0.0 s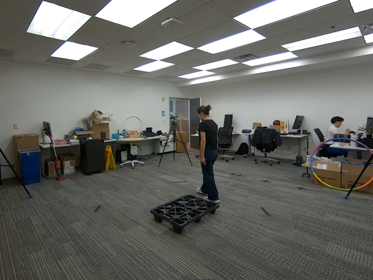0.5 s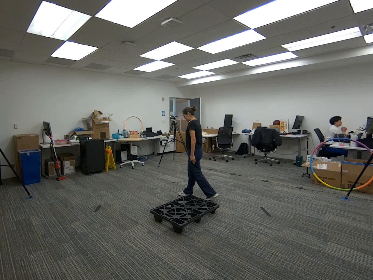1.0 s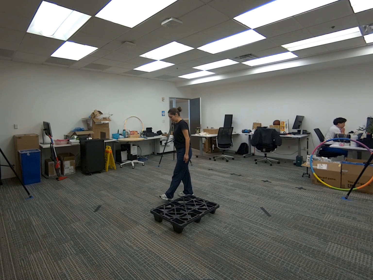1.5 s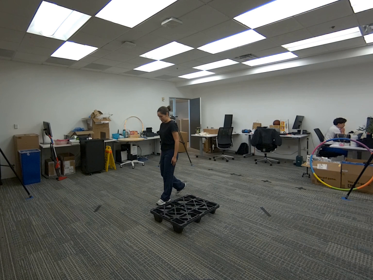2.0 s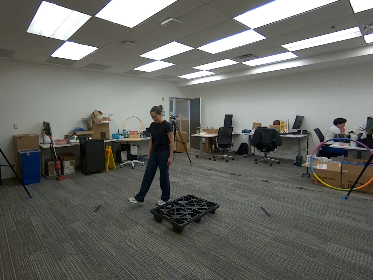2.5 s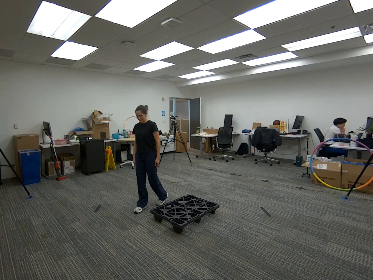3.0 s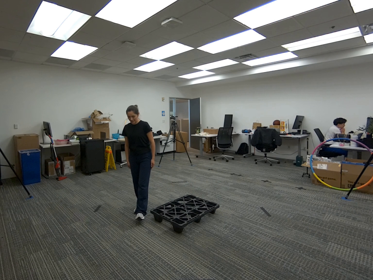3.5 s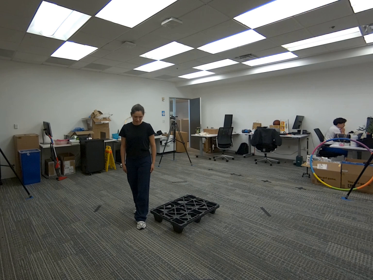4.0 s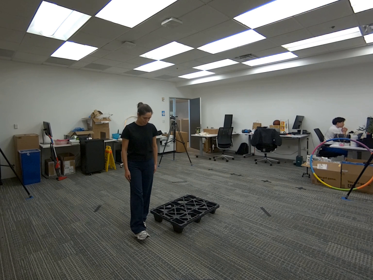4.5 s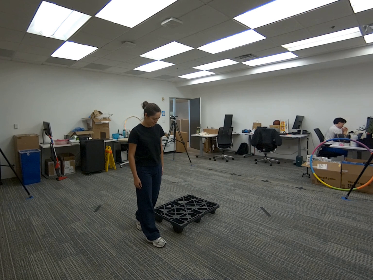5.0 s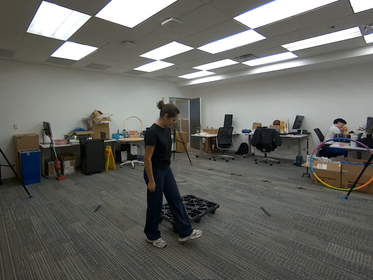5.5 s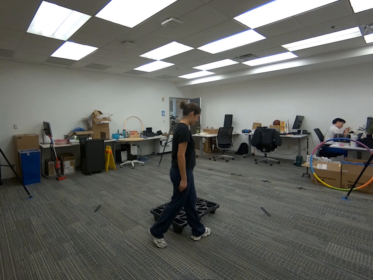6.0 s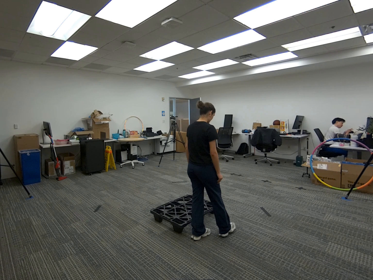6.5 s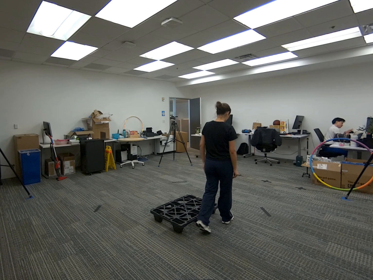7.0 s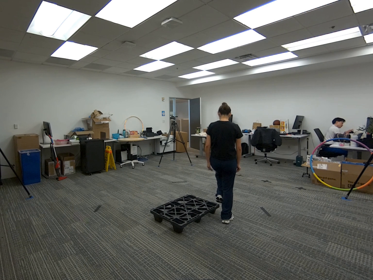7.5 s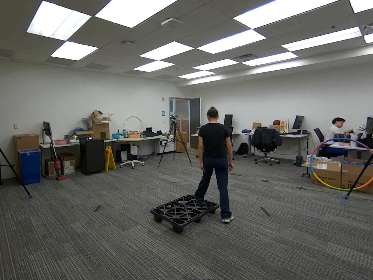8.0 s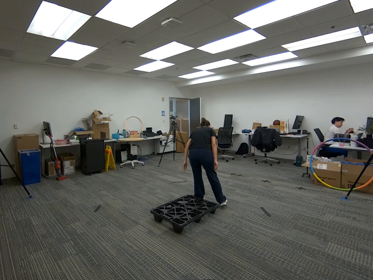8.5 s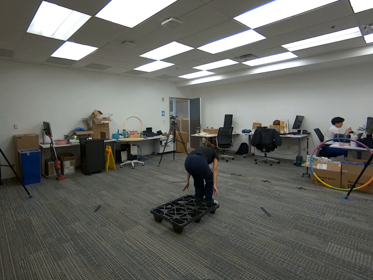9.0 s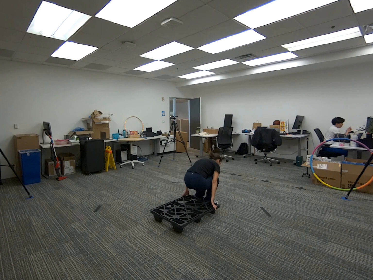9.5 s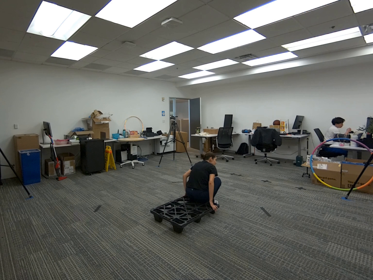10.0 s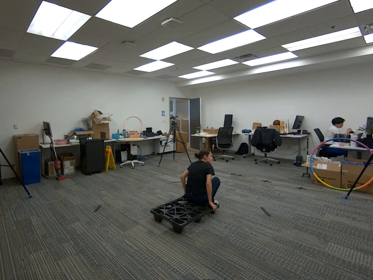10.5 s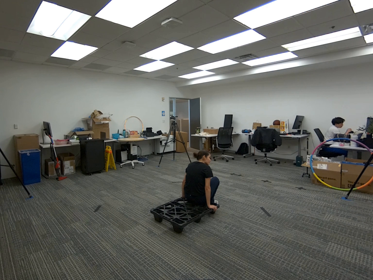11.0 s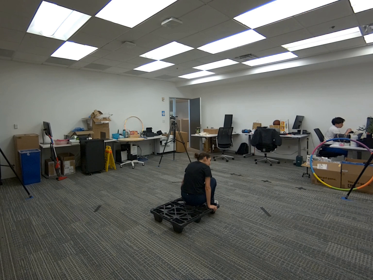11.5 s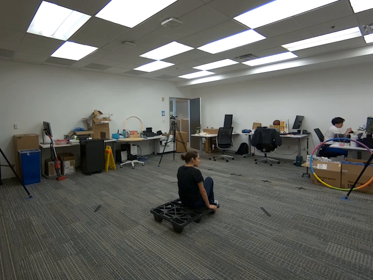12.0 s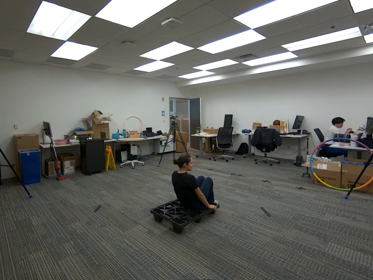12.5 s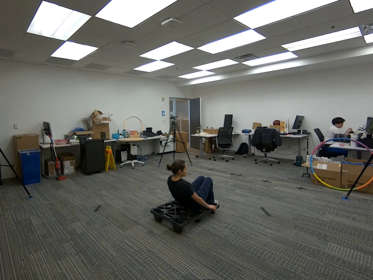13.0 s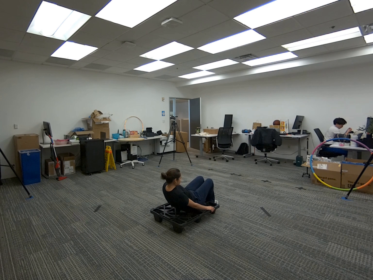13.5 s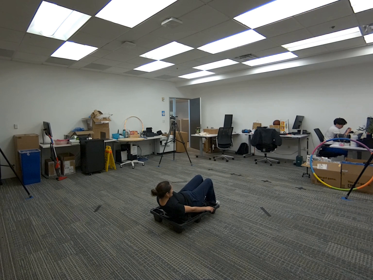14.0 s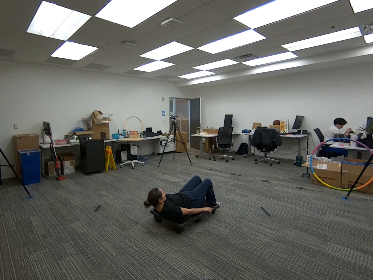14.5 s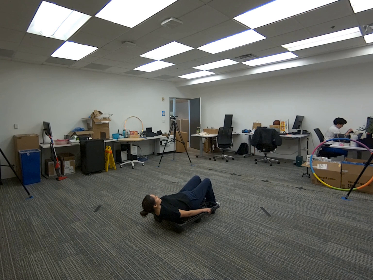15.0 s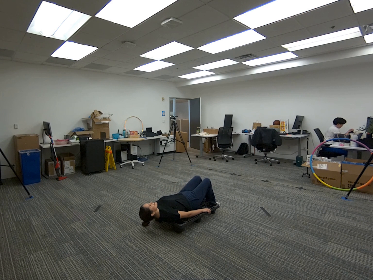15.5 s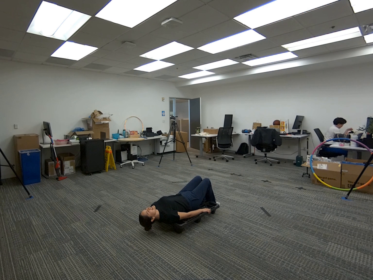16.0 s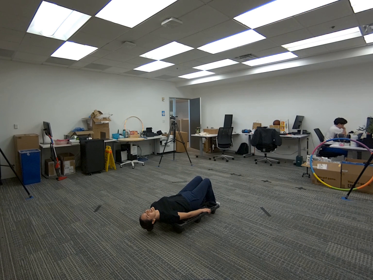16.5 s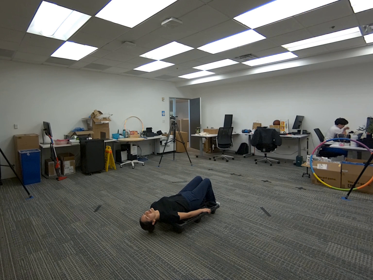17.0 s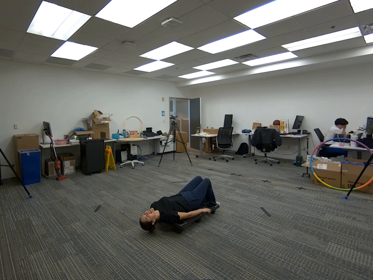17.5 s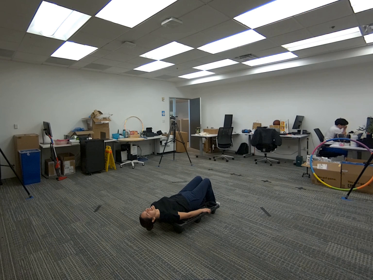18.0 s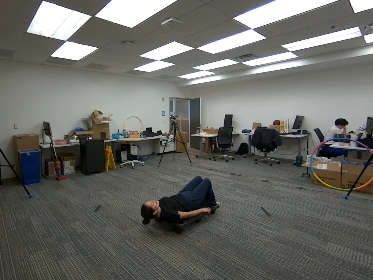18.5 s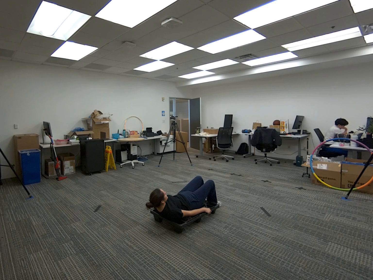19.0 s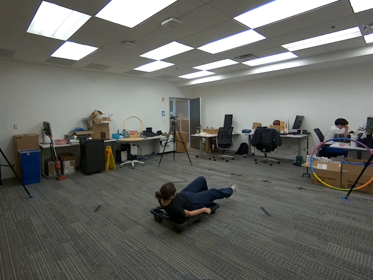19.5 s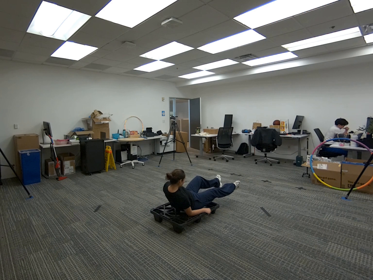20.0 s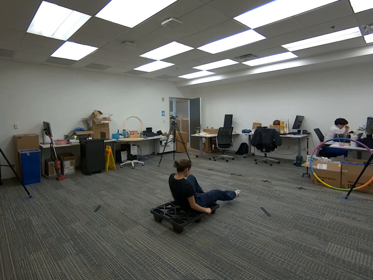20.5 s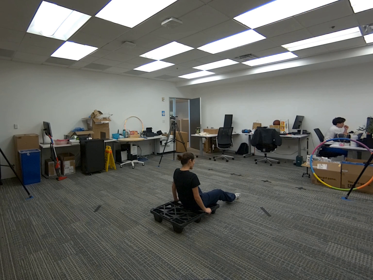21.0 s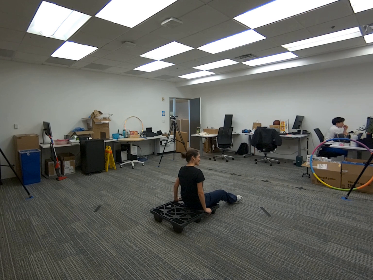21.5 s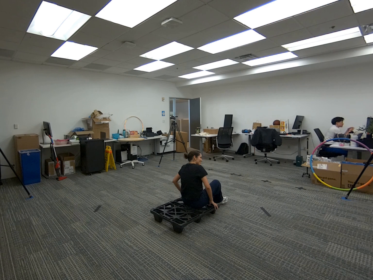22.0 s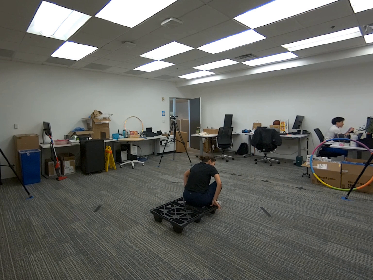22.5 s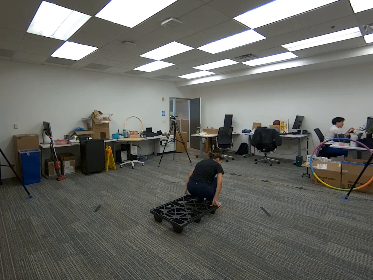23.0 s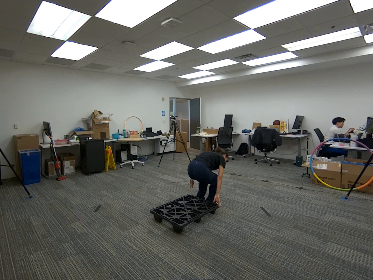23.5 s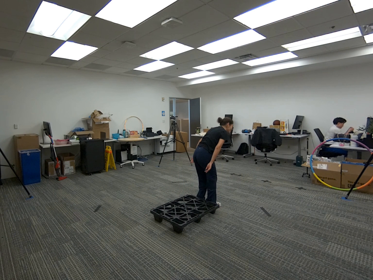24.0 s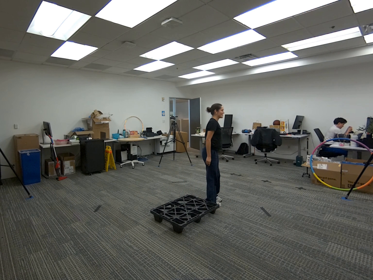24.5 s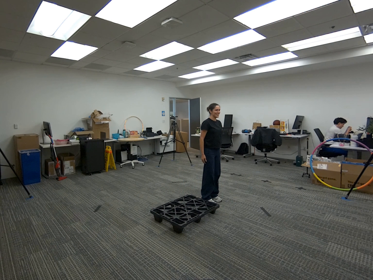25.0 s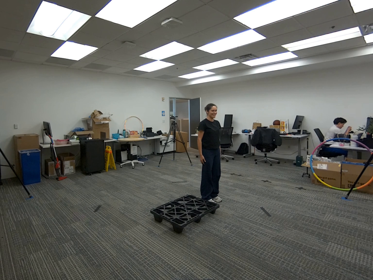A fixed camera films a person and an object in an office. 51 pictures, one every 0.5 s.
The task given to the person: Walk over to the platform on the ground and lay on the platform. Stand up when done.
